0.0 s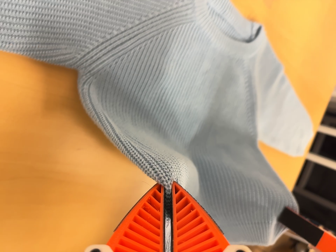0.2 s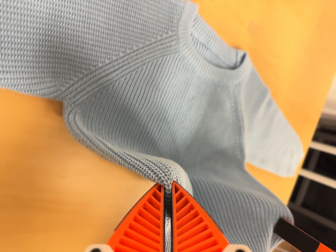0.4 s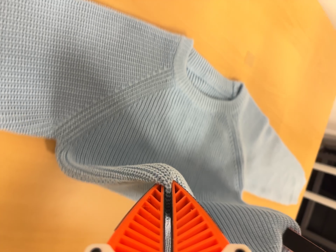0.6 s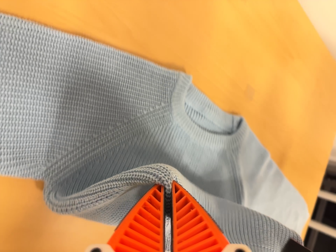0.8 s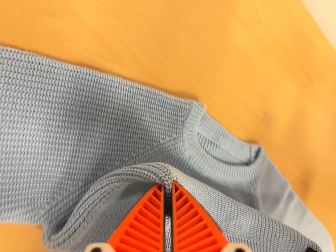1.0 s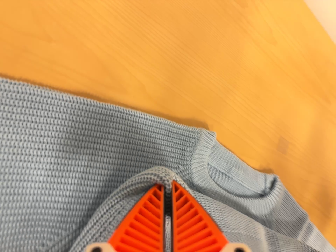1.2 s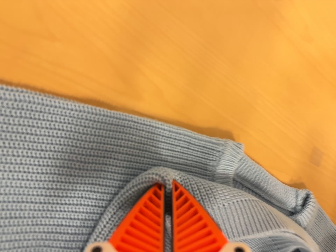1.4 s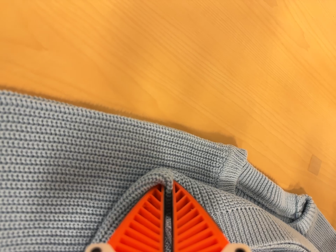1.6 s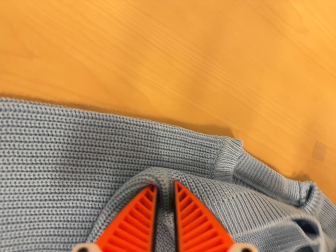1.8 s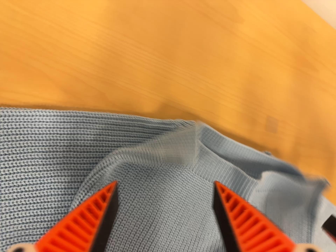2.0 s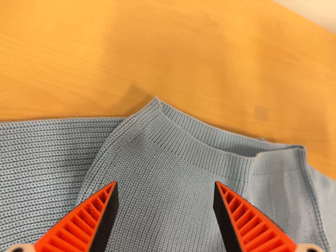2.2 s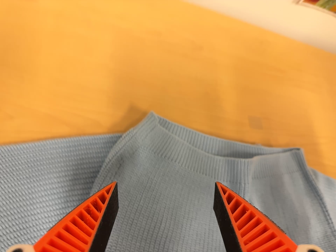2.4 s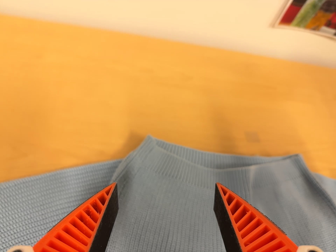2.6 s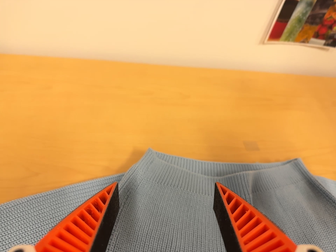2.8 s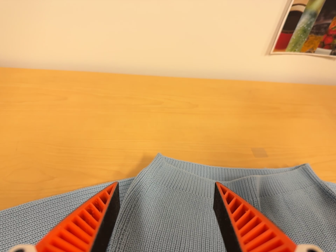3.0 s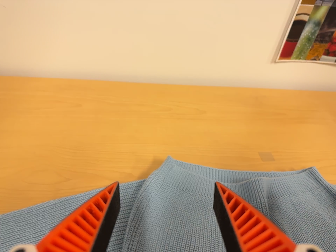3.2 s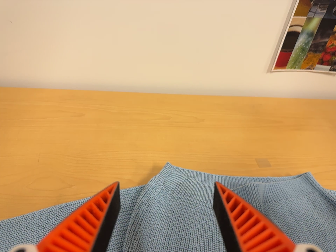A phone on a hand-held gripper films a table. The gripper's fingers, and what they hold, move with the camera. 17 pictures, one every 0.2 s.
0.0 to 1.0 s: The camera travels toward the top of its view and forward, about 14 cm, so close, fixed things drift downward. Its aim tips toward the top of its view by about 20 degrees, and the scene shifts downward.
1.0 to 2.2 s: The camera travels toward the bottom of its view, to its right and backward, about 12 cm. Its aim tips toward the top of its view by about 15 degrees. It rolls about its line of sight by about 25 degrees, and the scene rotates counterclockwise.
2.2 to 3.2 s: The camera pans to its left by about 10 degrees. It travels backward, toward the bottom of its view and to its right, about 12 cm, so what stands in front gets smaller. Its aim tips toward the top of its view by about 25 degrees, and the scene shifts downward. It rolls about its line of sight by about 15 degrees, and the scene rotates counterclockwise.
The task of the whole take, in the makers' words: fold up.
The film runs forward here.
